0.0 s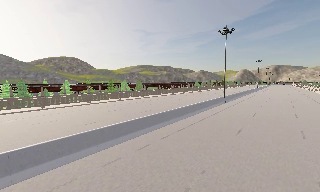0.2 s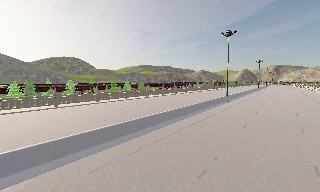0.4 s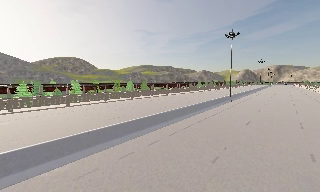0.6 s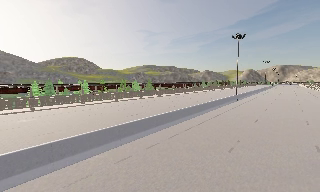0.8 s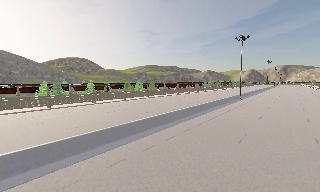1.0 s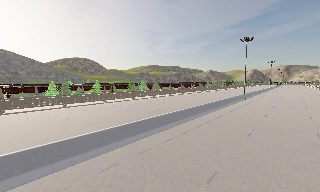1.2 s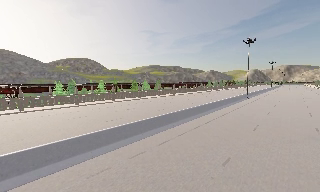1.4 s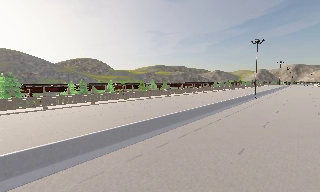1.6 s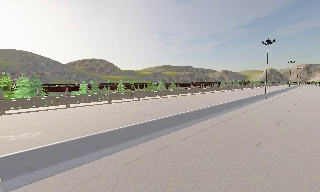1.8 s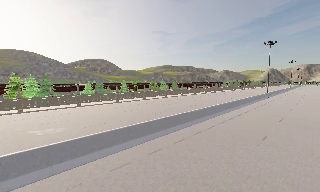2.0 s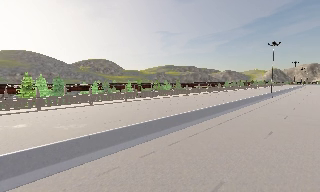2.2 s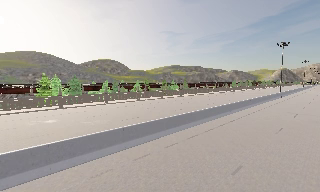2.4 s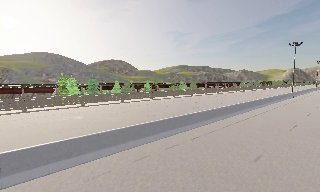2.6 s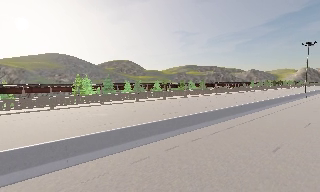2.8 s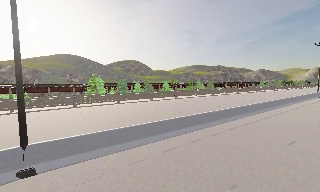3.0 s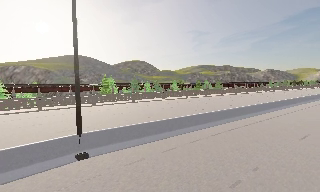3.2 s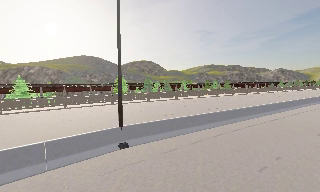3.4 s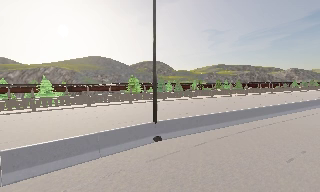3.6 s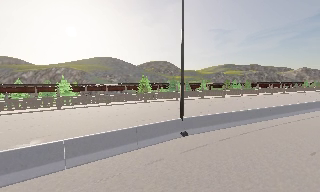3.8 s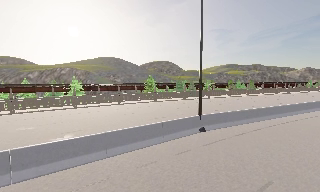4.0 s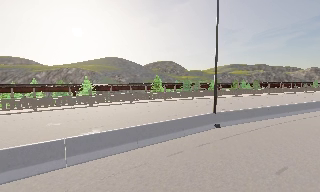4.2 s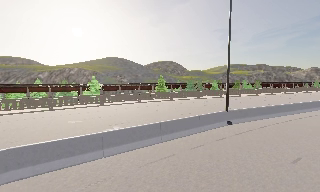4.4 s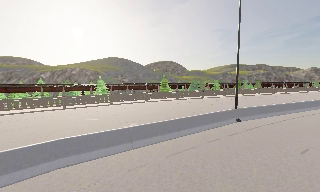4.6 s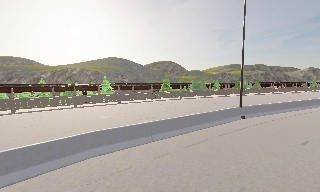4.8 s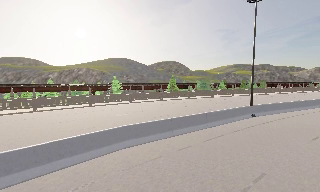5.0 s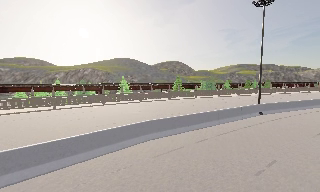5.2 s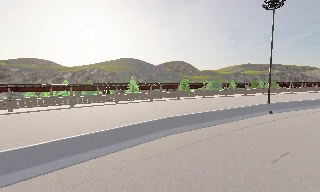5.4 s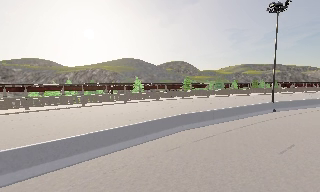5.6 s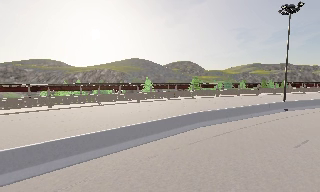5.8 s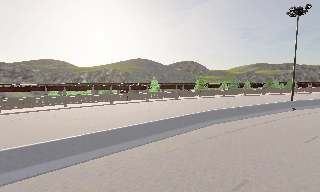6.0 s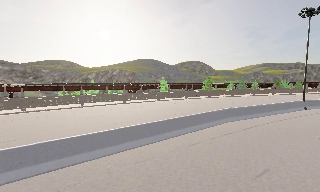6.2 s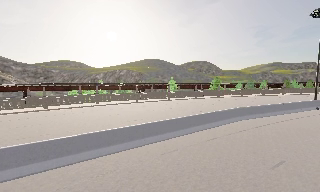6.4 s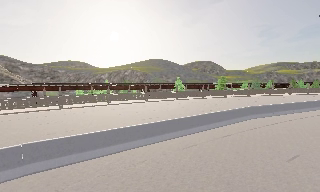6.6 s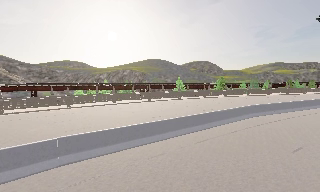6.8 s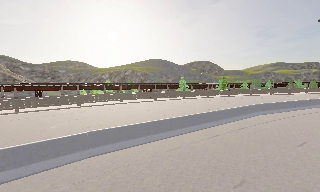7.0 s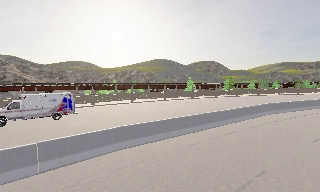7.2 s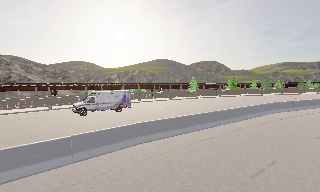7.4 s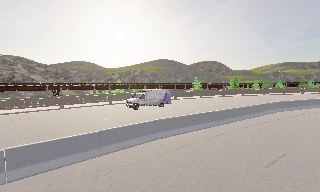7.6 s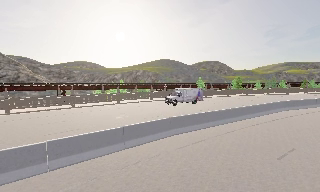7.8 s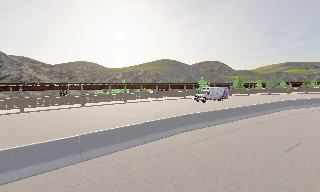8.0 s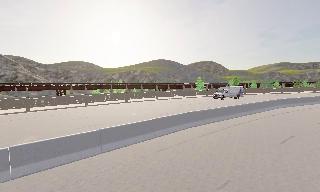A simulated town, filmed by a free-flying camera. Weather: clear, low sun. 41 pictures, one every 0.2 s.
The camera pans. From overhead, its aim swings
counterclockwise.
The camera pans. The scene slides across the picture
to the right.
0.0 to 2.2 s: The camera travels backward and to its left, about 16 m, so what stands in front gets smaller.
2.2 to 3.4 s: The camera pans to its left, which is counterclockwise from overhead, by about 15 degrees. It travels to its left and backward, about 10 m, so close, fixed things drift to the right.
3.4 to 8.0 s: The scene slides to the right, as the camera pans about 15 degrees to its left. It travels to its left and backward, about 30 m, so close, fixed things drift to the right.
The film runs backward here.
